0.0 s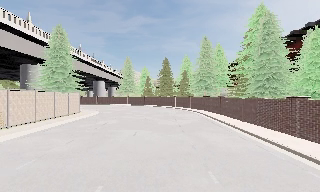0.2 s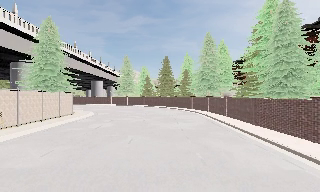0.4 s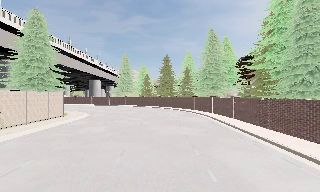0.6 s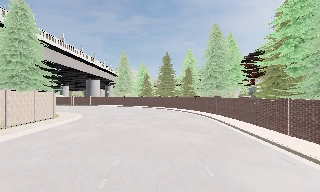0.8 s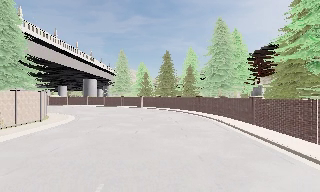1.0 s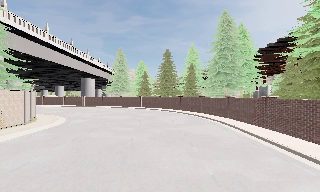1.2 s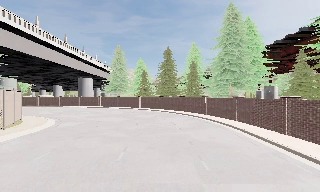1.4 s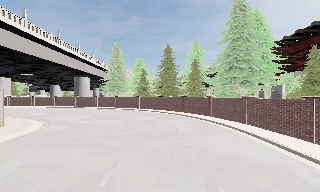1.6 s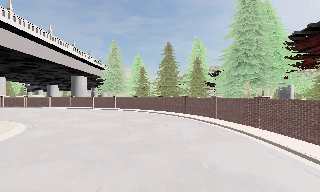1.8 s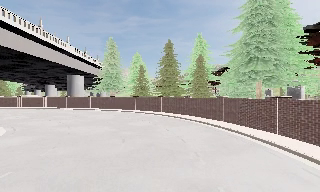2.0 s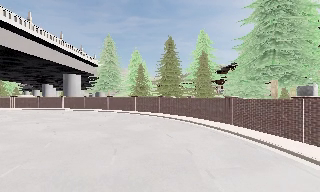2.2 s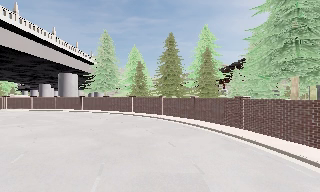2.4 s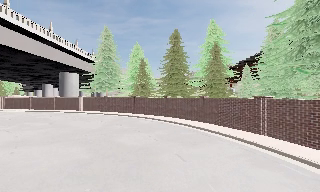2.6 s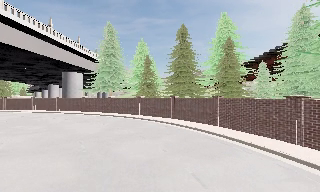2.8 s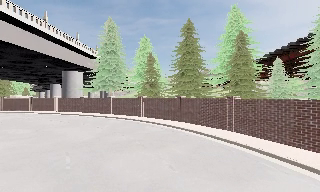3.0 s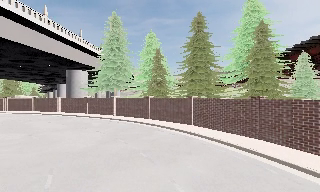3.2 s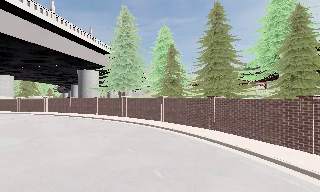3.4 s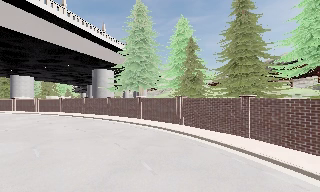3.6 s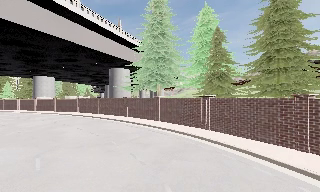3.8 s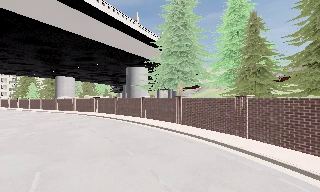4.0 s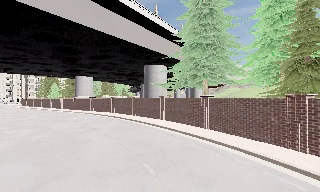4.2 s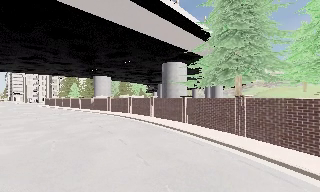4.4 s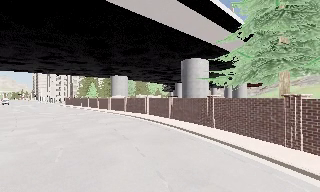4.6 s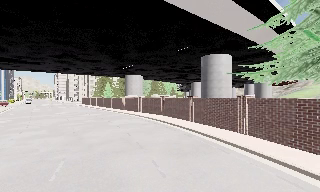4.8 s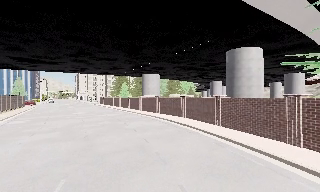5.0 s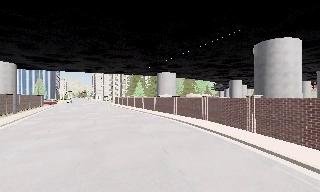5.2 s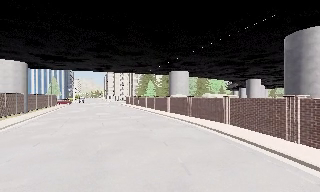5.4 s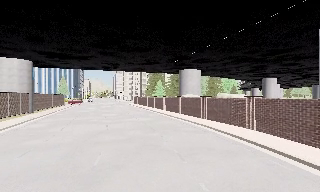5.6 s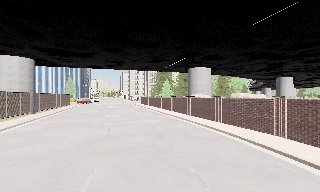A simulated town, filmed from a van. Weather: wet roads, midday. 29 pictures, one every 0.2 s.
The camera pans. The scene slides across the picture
to the right.
The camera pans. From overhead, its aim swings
counterclockwise.
0.0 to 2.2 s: The camera travels forward, about 20 m, so what stands in front looms larger.
2.2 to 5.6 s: The camera swings to its left by about 70 degrees, and the scene slides to the right. It travels forward, about 30 m.
The film runs forward here.
